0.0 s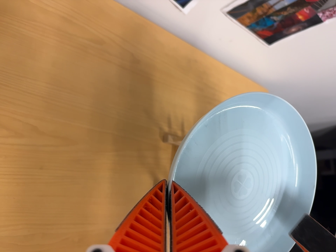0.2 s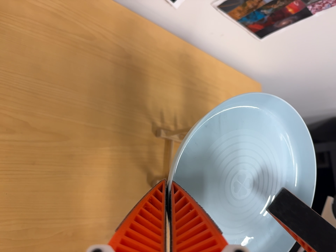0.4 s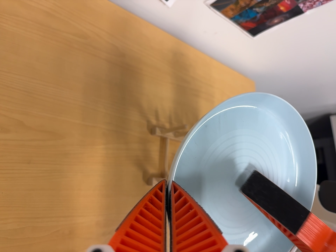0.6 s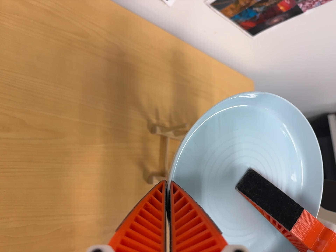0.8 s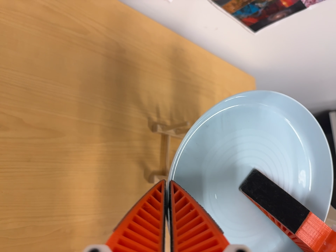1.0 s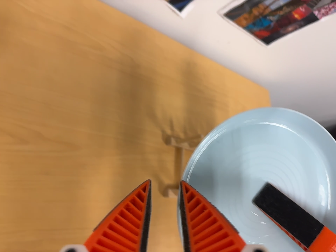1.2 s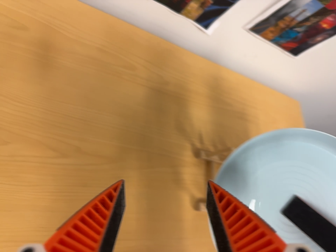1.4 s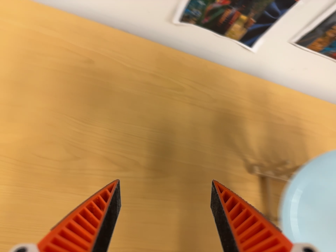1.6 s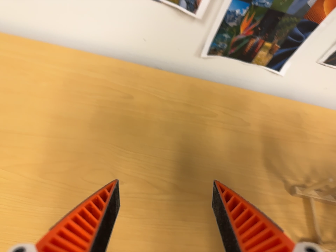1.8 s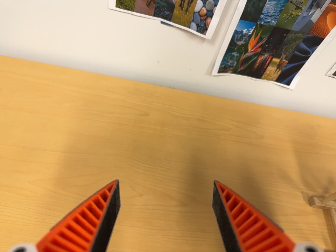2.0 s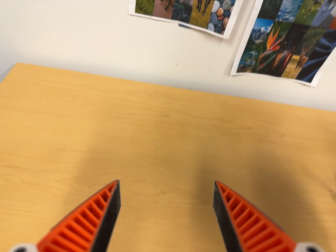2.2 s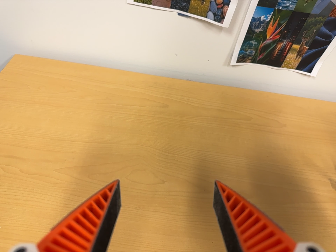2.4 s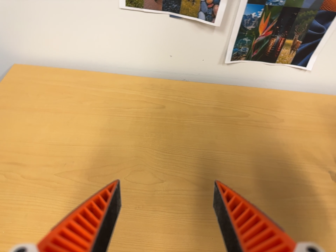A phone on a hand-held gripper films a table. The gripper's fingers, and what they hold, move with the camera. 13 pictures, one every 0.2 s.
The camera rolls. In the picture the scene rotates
counterclockwise.
The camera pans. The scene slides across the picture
to the right.
0.0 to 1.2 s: The camera shifts only a little, or ends up much as it began.
1.2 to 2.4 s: The scene slides to the right, as the camera pans about 25 degrees to its left. It travels toward the bottom of its view and backward, about 12 cm. Its aim tips toward the top of its view by about 20 degrees. It rolls about its line of sight by about 10 degrees, and the scene rotates counterclockwise.
The film runs forward here.
